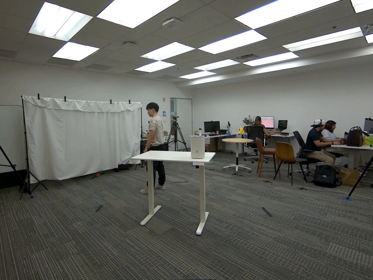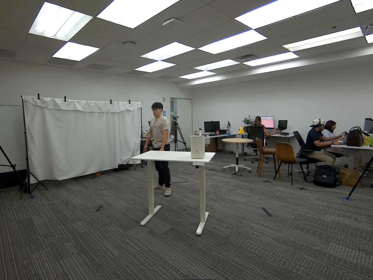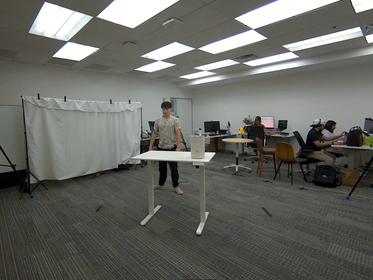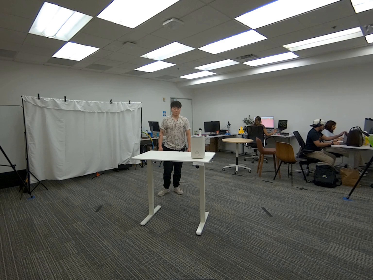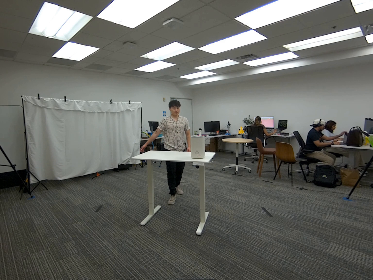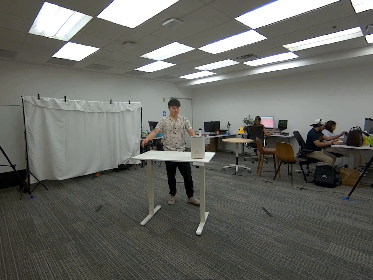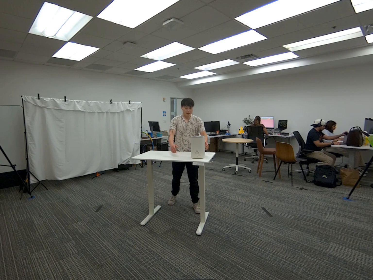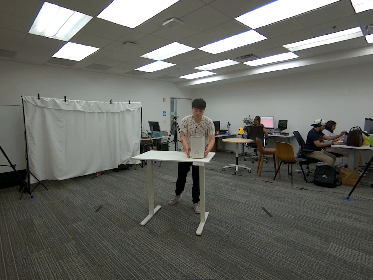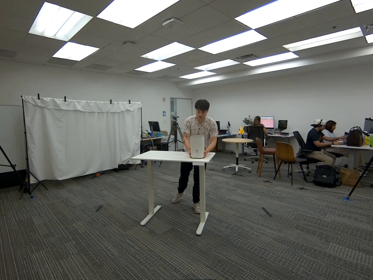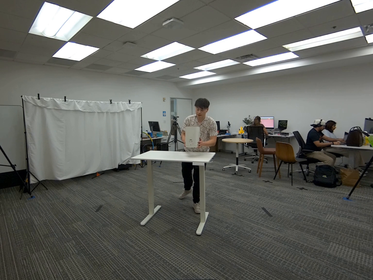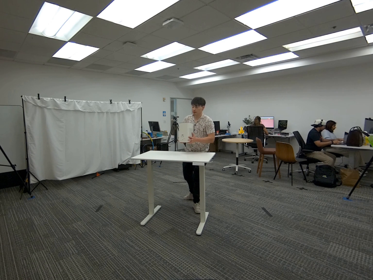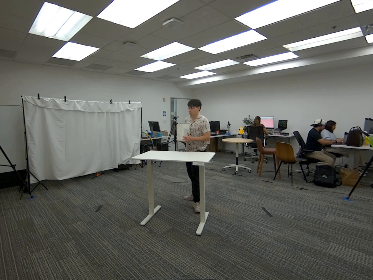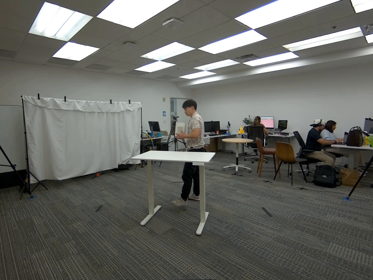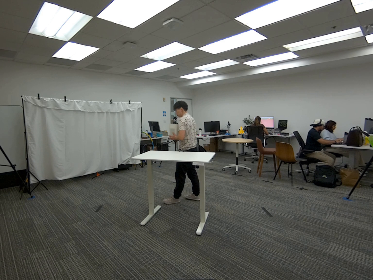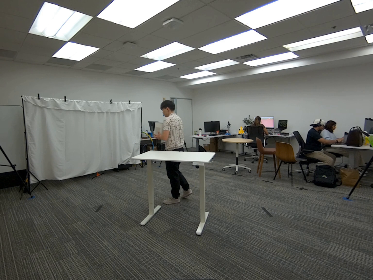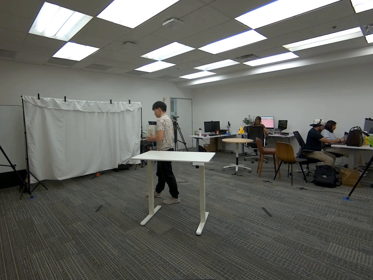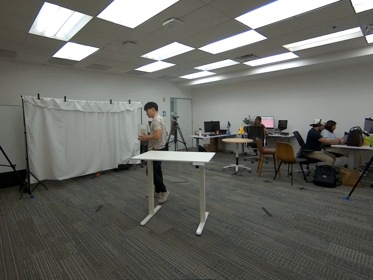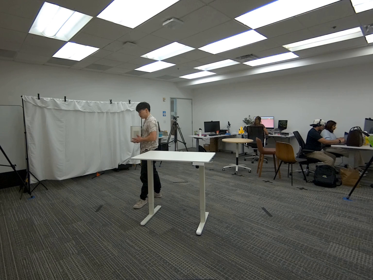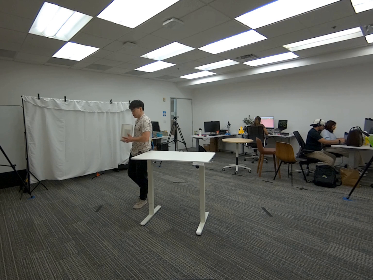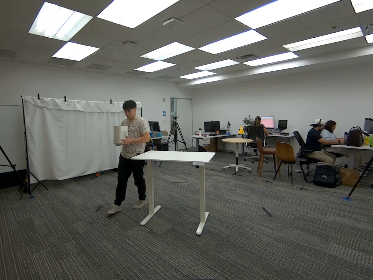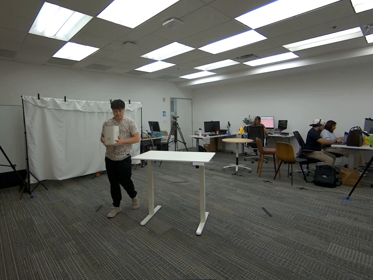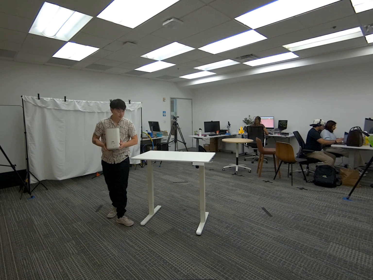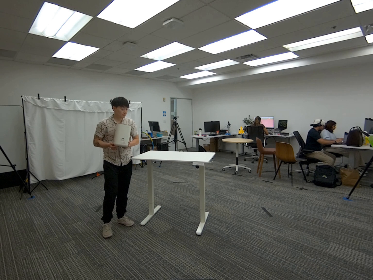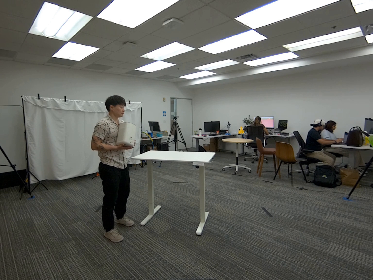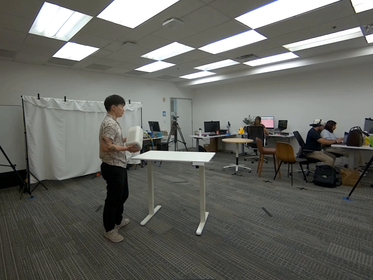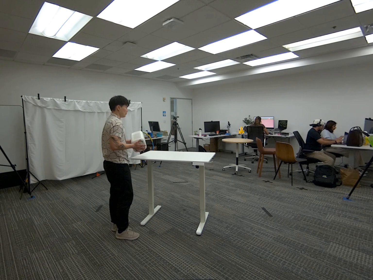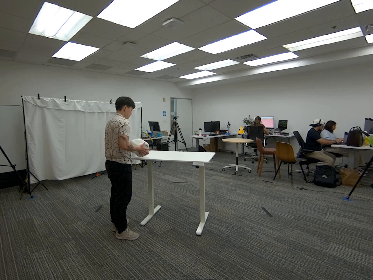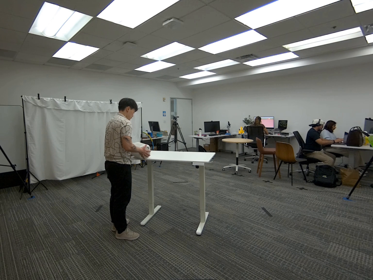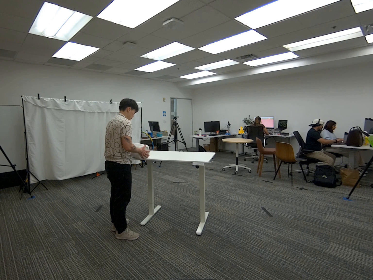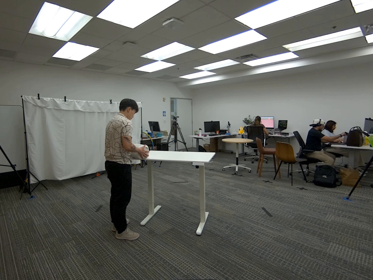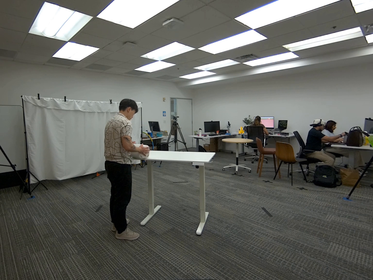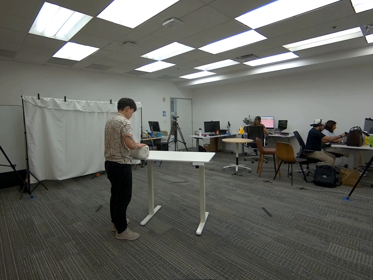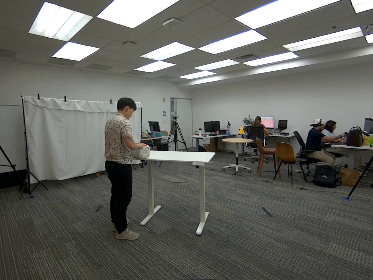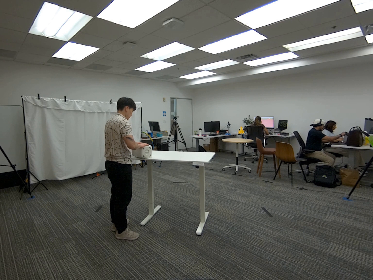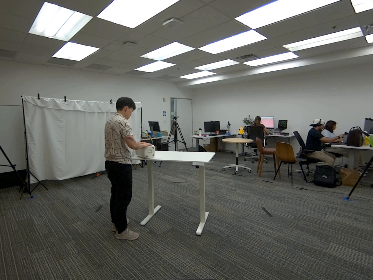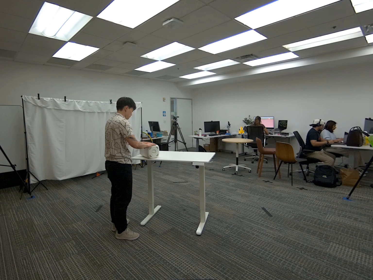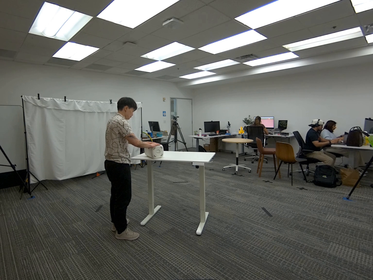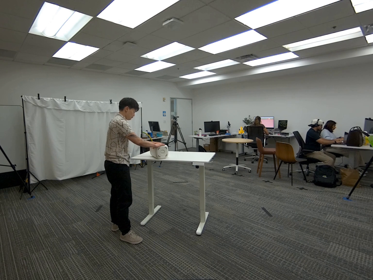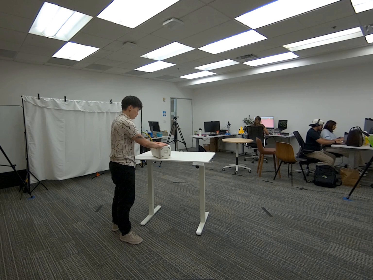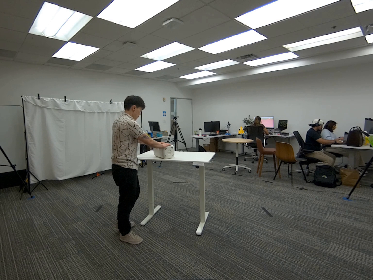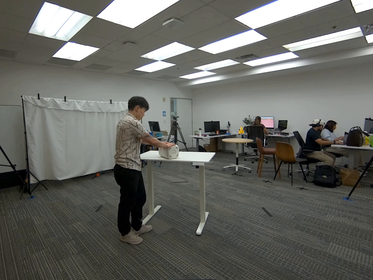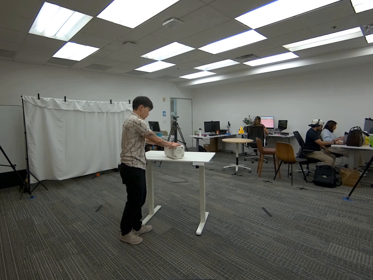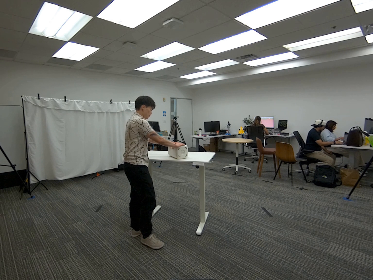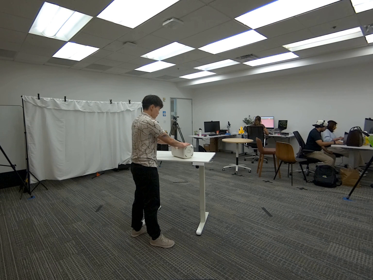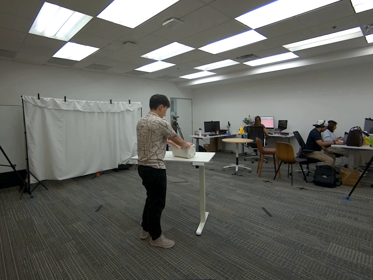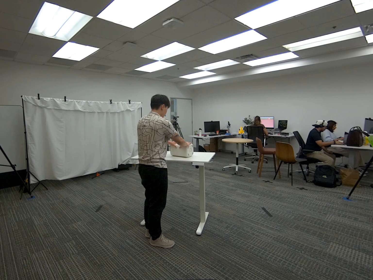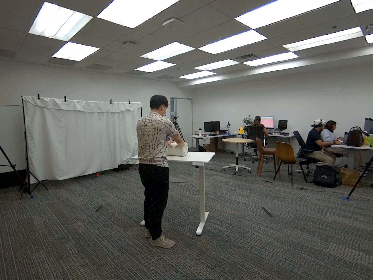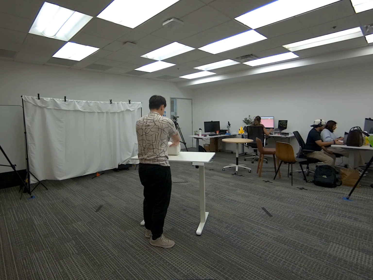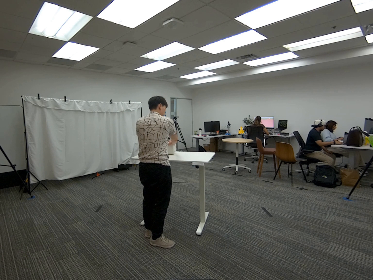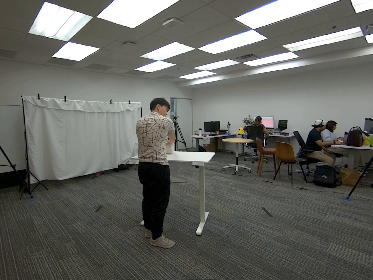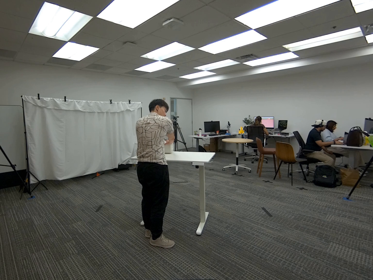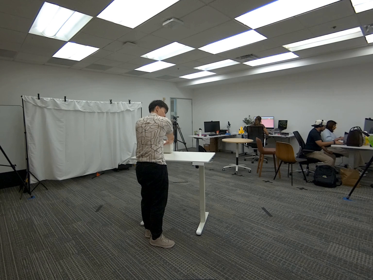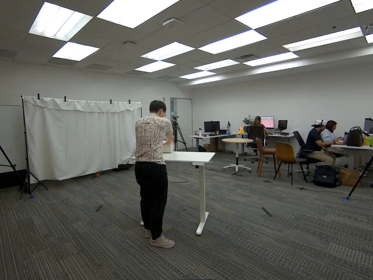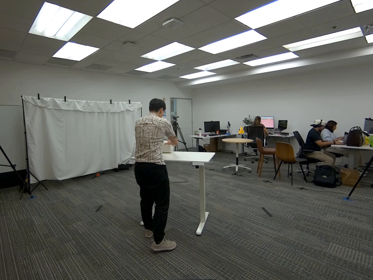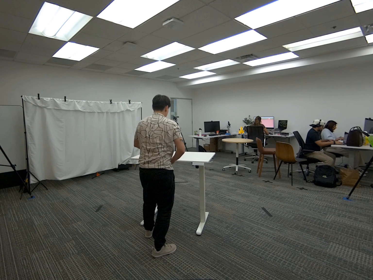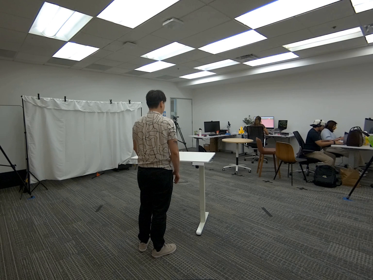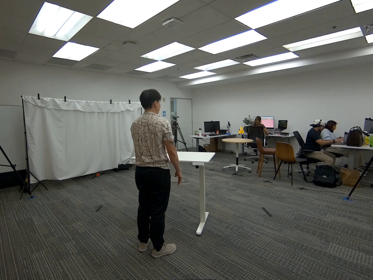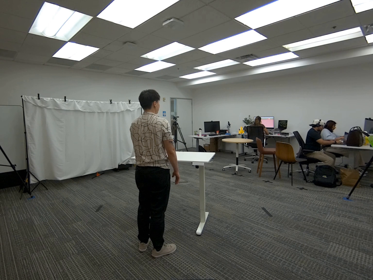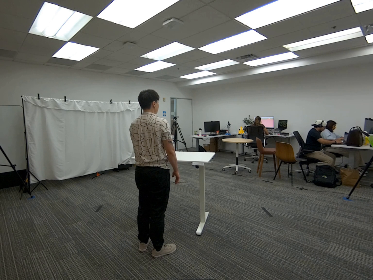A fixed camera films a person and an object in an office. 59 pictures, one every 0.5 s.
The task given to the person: Walk over to the Air Purifier on the white desk and pick up the air purifier and place on a different spot on the white desk and push the air purifier away from you. Step away when complete.
